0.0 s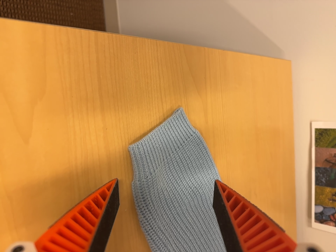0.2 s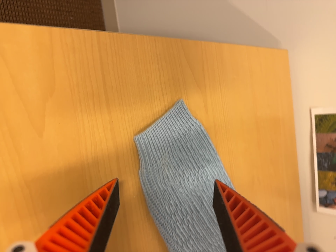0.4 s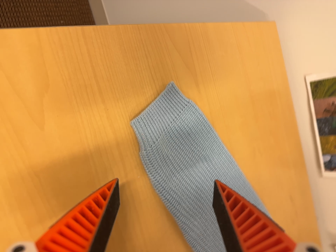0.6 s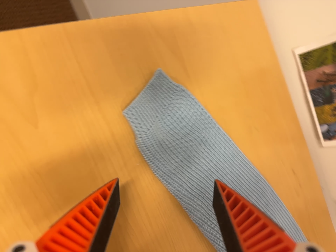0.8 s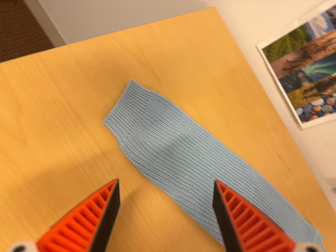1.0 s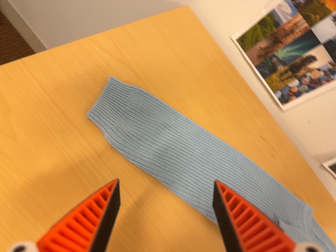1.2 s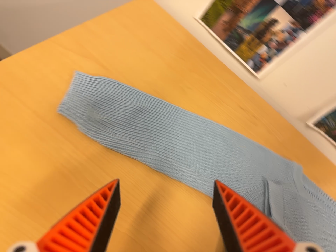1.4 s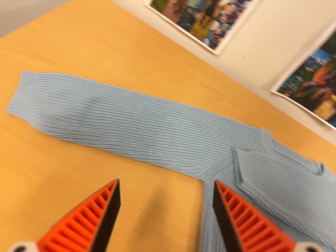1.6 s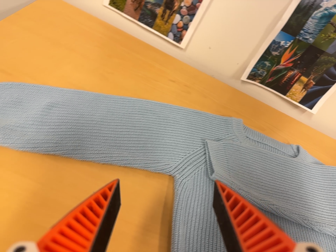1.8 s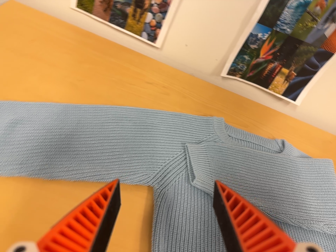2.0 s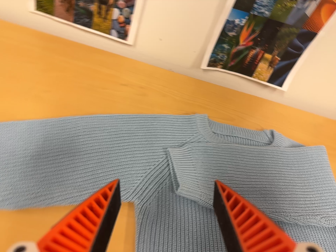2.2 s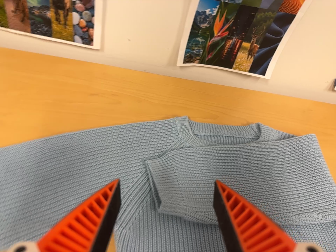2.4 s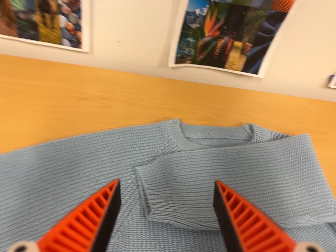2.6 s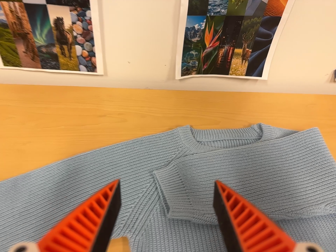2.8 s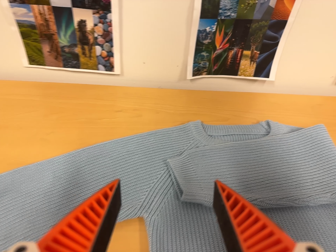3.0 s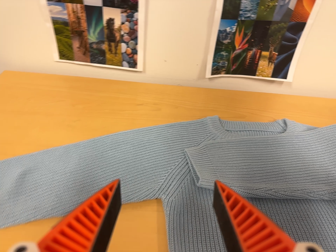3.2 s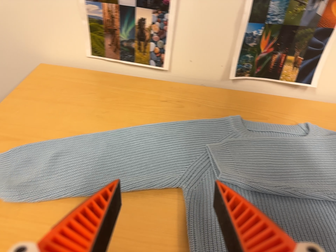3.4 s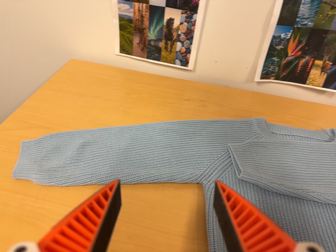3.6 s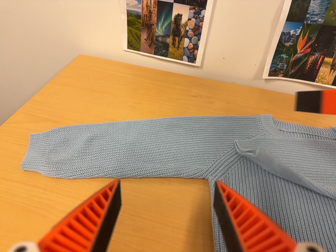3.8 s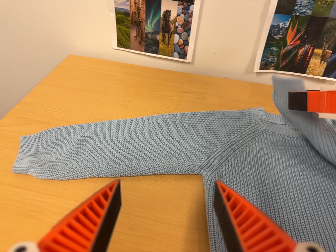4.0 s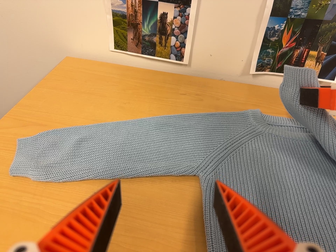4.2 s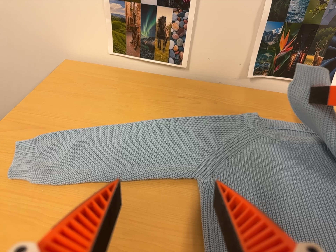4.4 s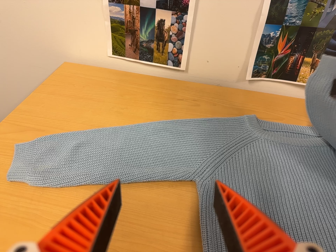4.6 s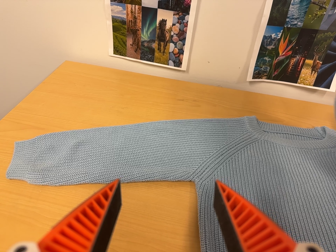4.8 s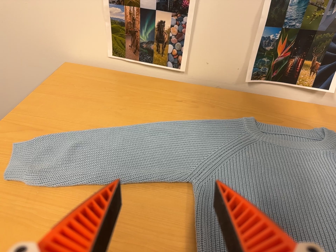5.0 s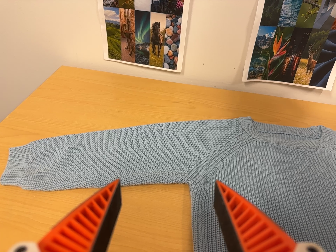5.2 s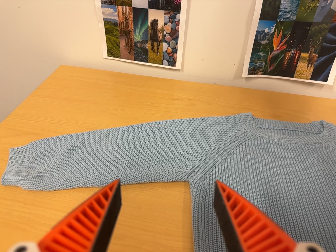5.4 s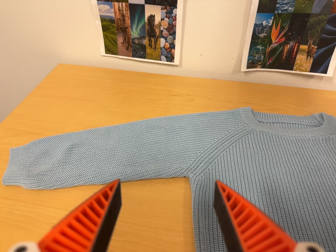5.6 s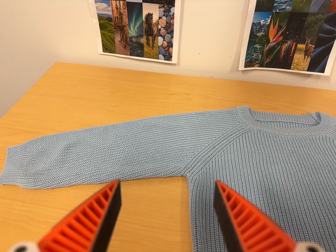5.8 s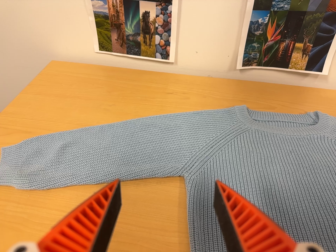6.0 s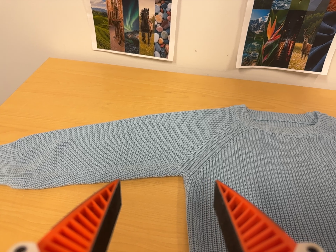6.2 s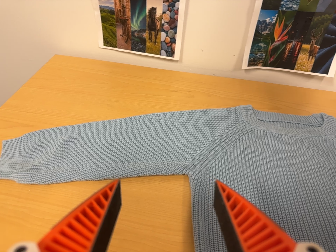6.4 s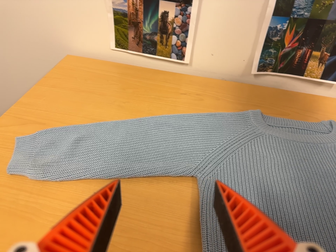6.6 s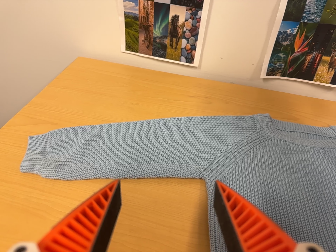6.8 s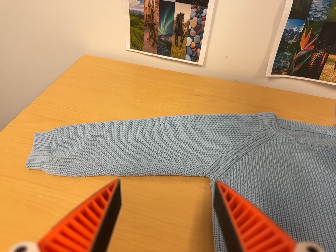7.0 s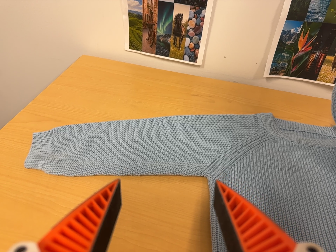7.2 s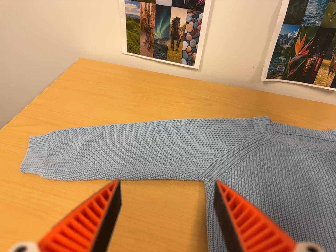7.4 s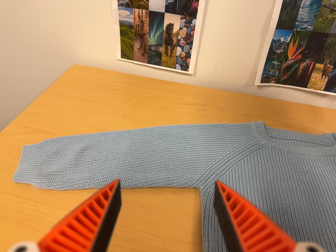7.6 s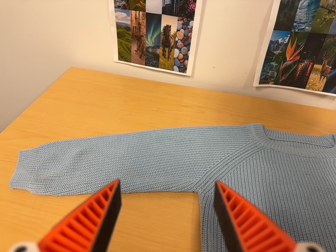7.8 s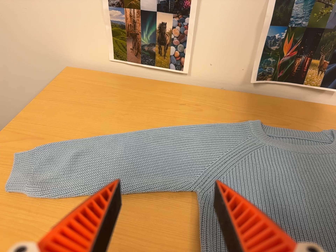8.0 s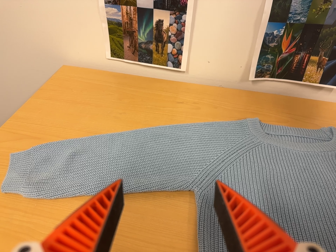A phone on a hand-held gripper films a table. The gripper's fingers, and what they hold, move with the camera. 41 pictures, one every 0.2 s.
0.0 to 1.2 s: The camera travels to its right, toward the bottom of its view and backward, about 18 cm, so close, fixed things drift to the left. It rolls about its line of sight by about 45 degrees, and the scene rotates counterclockwise.
1.2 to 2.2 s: The camera travels to its right and forward, about 20 cm, so close, fixed things drift to the left. It rolls about its line of sight by about 35 degrees, and the scene rotates counterclockwise.
2.2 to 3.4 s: The camera pans to its left by about 15 degrees. It travels backward and toward the bottom of its view, about 14 cm, so what stands in front gets smaller. Its aim tips toward the top of its view by about 10 degrees.
3.4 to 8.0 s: The camera shifts only a little, or ends up much as it began.
The film runs backward here.
